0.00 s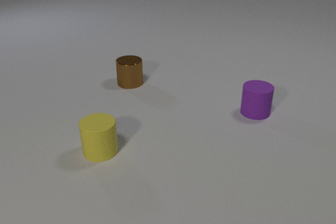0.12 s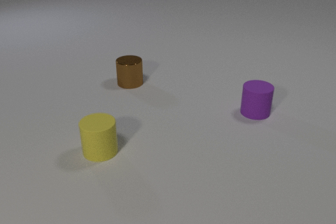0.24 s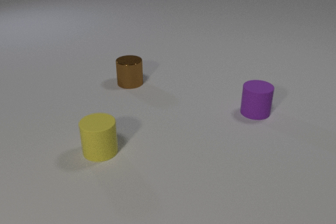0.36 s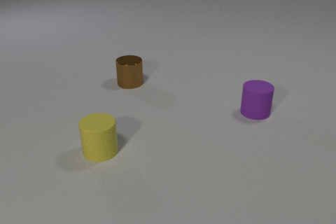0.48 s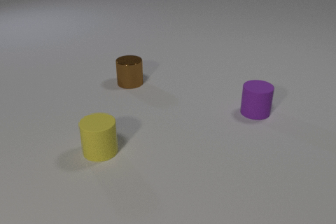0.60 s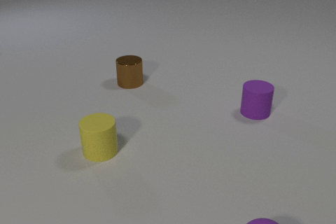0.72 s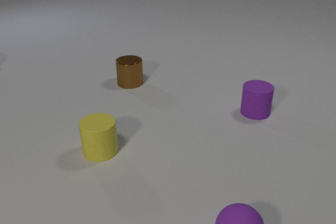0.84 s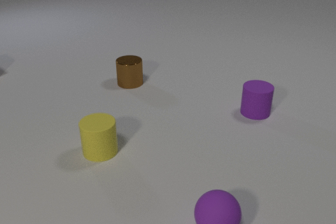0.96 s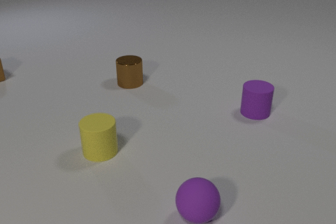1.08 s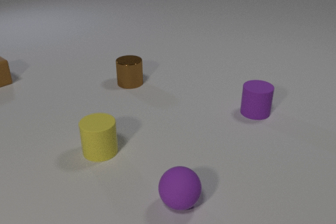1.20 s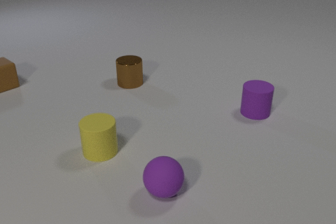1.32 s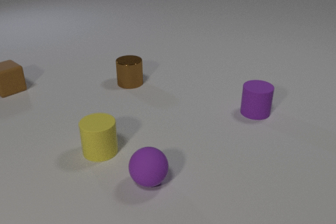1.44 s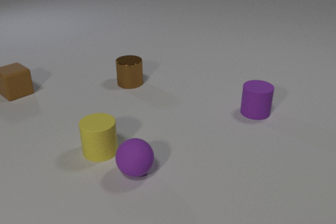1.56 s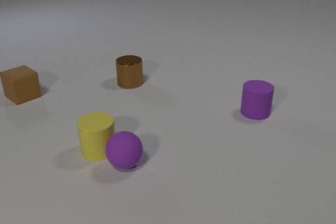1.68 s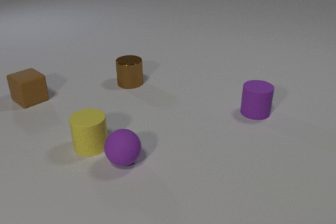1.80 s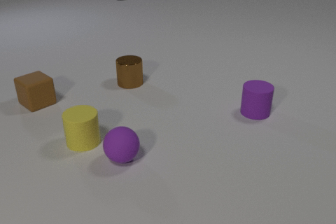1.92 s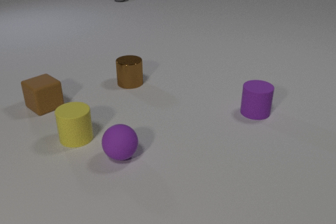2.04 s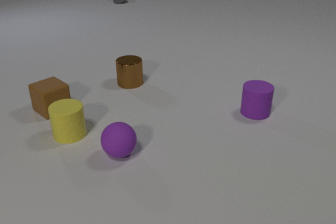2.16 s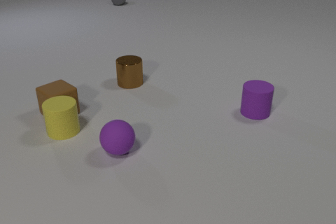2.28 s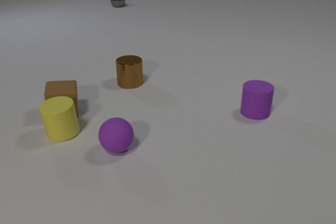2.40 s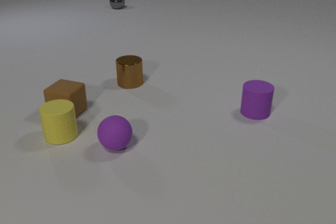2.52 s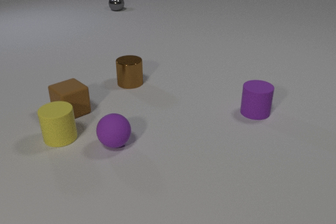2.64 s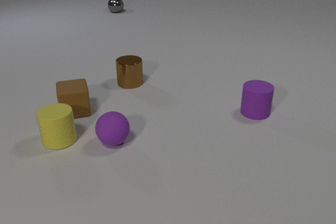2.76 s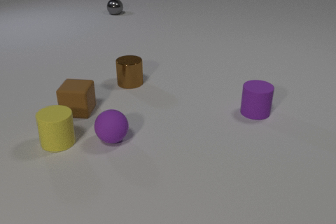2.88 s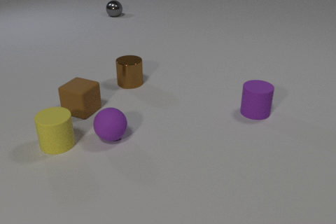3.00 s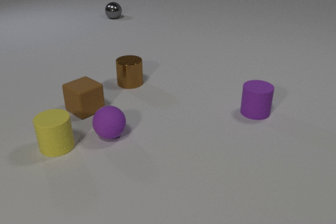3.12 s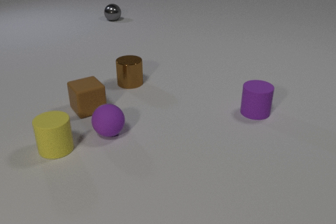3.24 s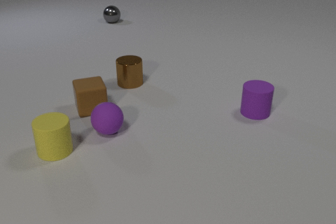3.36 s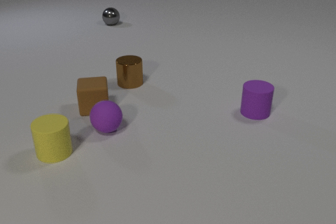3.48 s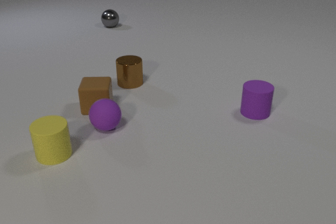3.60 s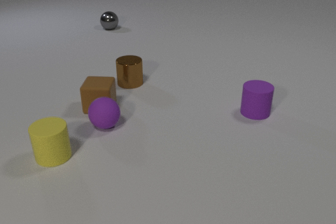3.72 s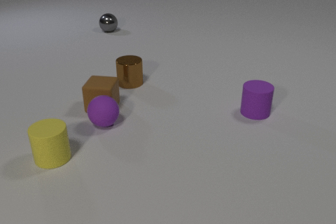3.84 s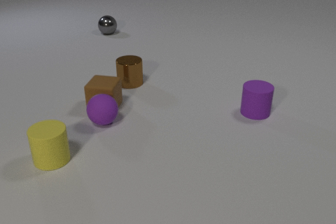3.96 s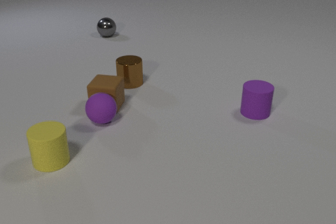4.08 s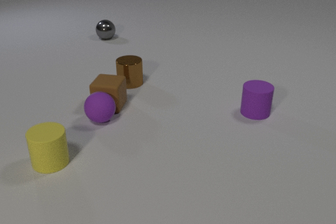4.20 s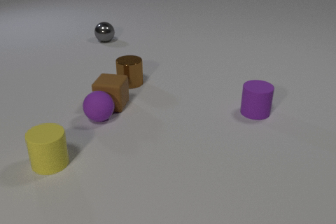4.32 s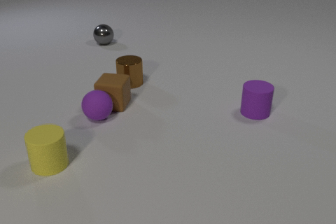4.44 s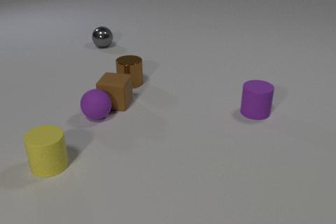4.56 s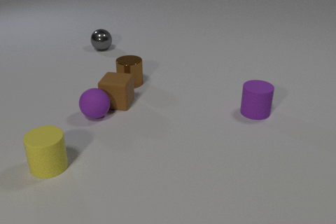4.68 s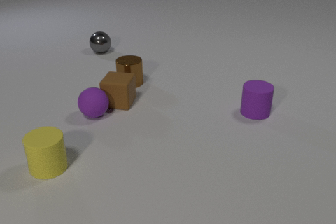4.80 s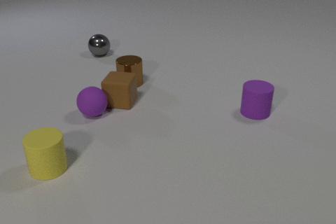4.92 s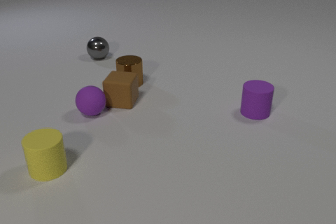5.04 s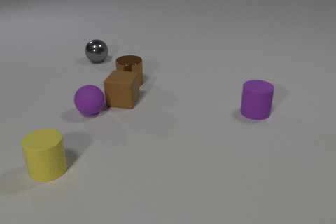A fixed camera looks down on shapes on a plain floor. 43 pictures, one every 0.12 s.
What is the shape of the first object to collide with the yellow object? sphere.
What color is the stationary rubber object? purple.
What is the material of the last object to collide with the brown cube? rubber.
0.00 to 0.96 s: The purple rubber sphere comes in at the bottom edge, rolls to the left and away from the camera. The brown rubber cube comes in at the left edge, slides toward the camera.
0.96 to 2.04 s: The purple rubber sphere rolls away from the camera and to the left. The yellow rubber cylinder slides away from the camera and to the left. The brown rubber cube slides toward the camera and to the right. The gray metal sphere comes in at the top edge, rolls toward the camera. The purple rubber sphere and the yellow rubber cylinder collide.
2.04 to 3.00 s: The purple rubber sphere rolls away from the camera. The yellow rubber cylinder slides toward the camera and to the left. The brown rubber cube slides to the right, spins so that its near face slides to the left, clockwise seen from above. The gray metal sphere rolls toward the camera. The yellow rubber cylinder and the brown rubber cube collide.
3.00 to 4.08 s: The purple rubber sphere rolls away from the camera. The yellow rubber cylinder slides toward the camera. The brown rubber cube slides to the right, spins clockwise seen from above by about 60 degrees, its near face sliding to the left. The gray metal sphere rolls toward the camera. The purple rubber sphere and the brown rubber cube collide.
4.08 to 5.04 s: The purple rubber sphere rolls away from the camera and to the left. The yellow rubber cylinder slides toward the camera. The brown rubber cube slides to the right and away from the camera. The gray metal sphere rolls toward the camera.
